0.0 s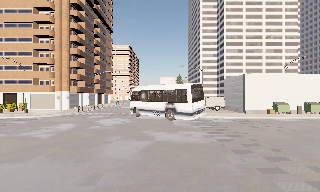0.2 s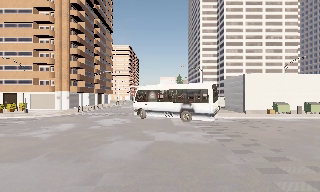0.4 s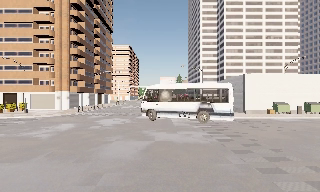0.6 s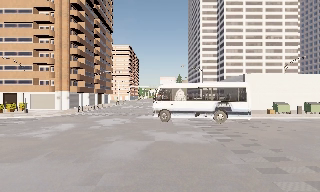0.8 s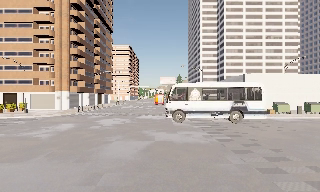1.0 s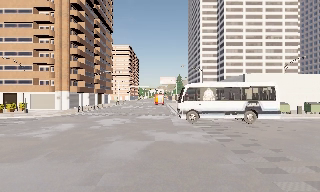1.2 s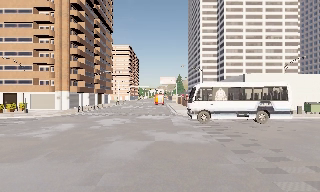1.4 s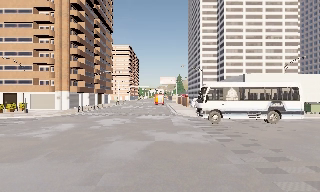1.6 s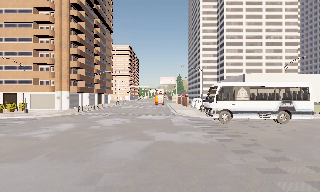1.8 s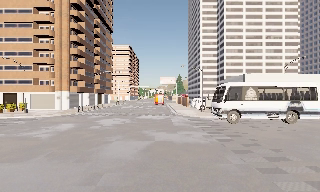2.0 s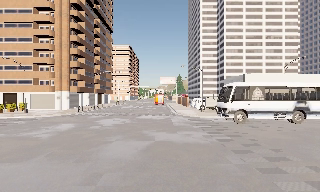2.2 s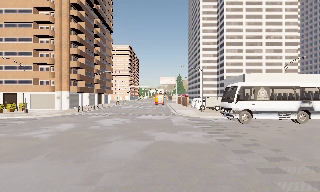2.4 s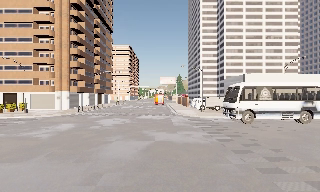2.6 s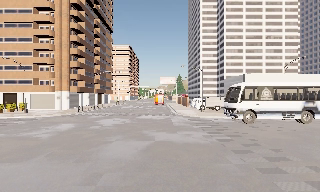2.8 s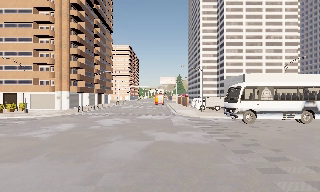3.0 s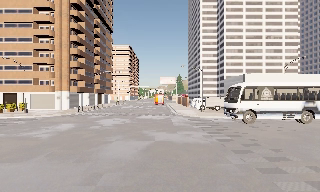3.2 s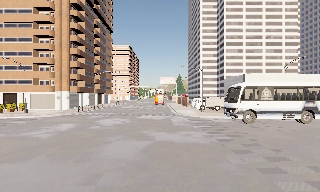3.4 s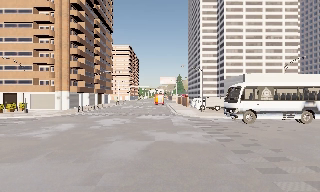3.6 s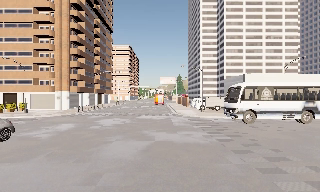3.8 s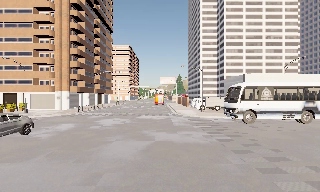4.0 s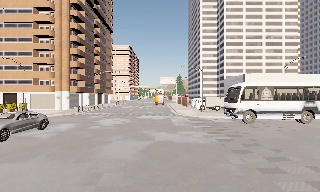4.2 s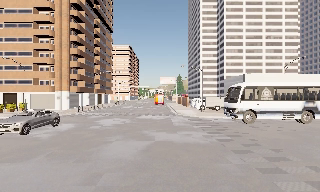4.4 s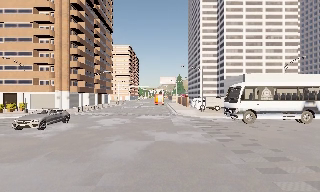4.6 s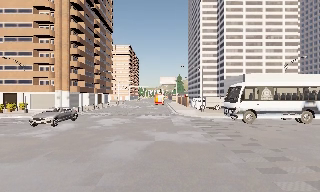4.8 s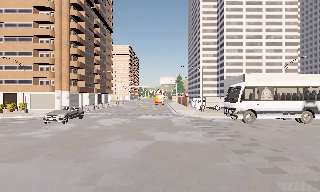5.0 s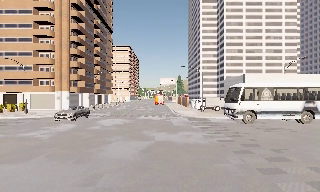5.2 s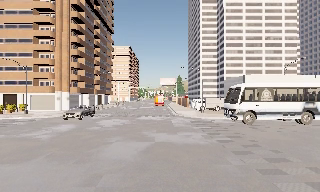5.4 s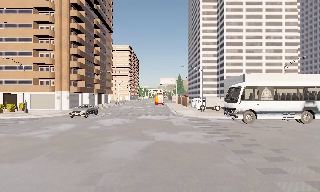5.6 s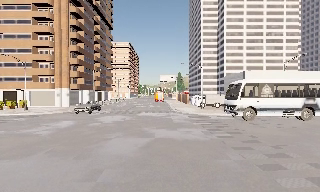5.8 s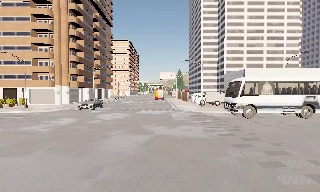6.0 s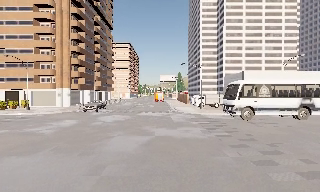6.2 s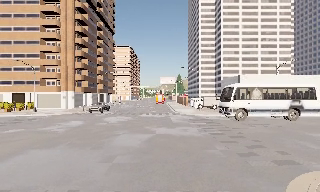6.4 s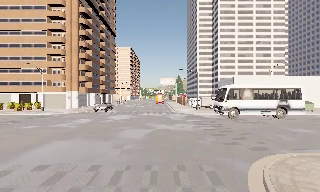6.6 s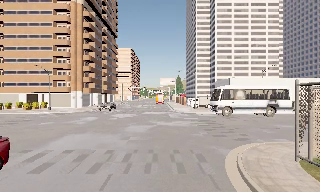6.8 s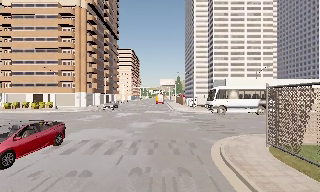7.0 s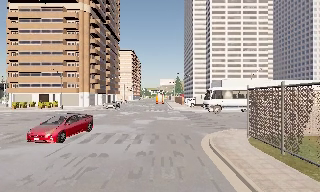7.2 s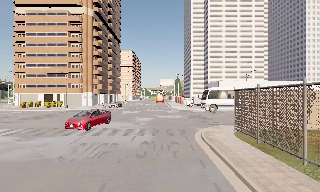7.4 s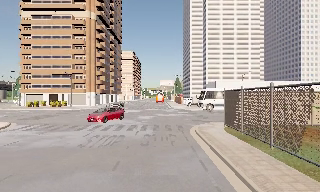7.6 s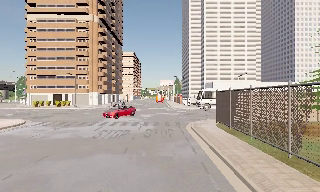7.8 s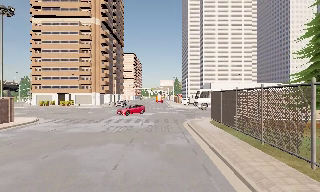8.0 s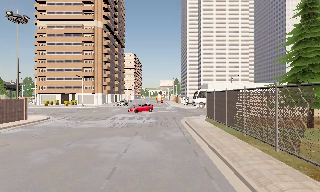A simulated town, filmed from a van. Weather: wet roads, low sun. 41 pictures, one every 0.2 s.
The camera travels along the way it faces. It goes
backward.
0.0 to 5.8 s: The camera keeps its place and its aim.
5.8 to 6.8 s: The camera travels backward, about 7 m, so what stands in front gets smaller. It gains speed.
6.8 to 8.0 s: The camera travels backward, about 11 m, so what stands in front gets smaller.
The film runs backward here.
